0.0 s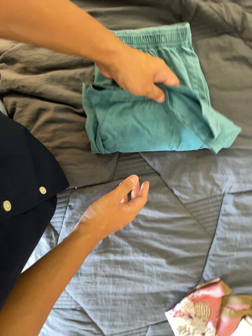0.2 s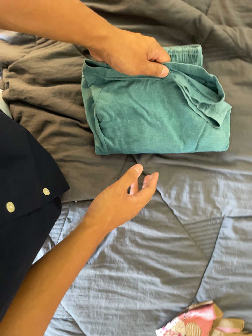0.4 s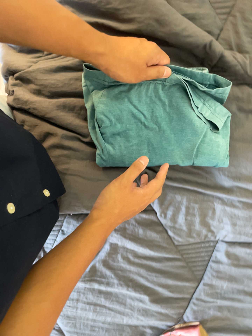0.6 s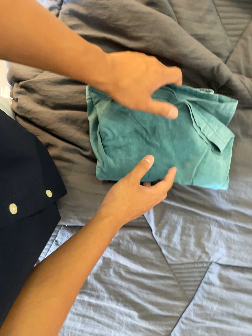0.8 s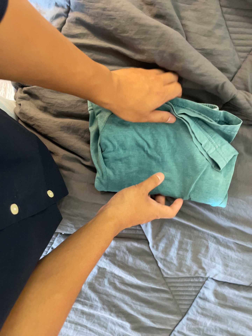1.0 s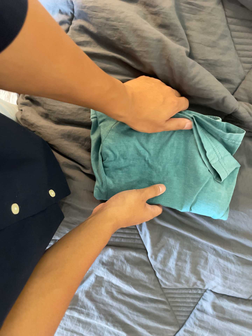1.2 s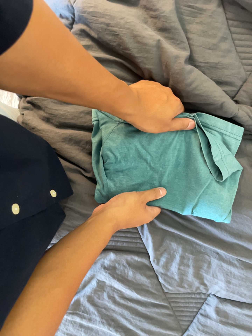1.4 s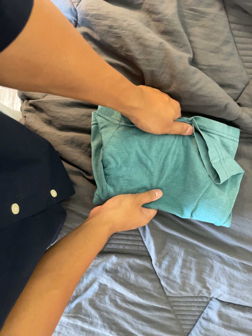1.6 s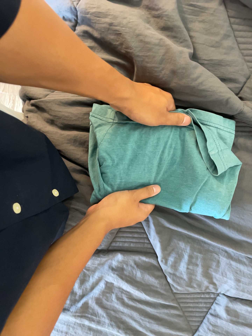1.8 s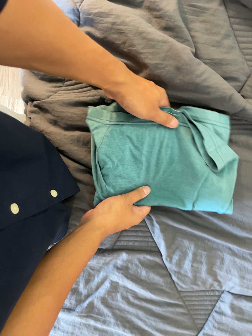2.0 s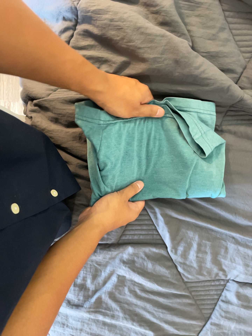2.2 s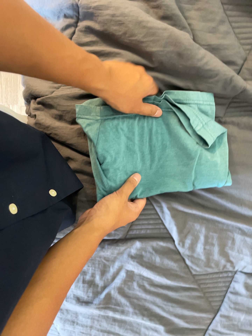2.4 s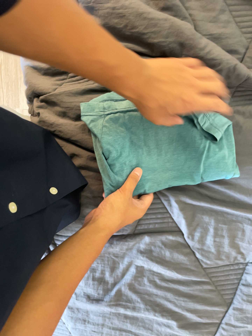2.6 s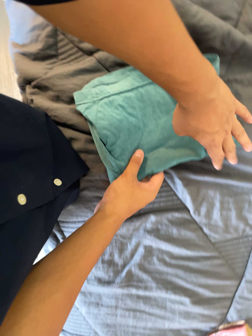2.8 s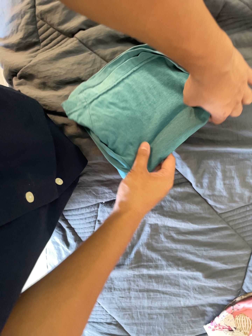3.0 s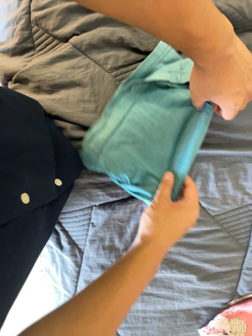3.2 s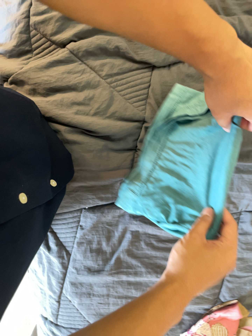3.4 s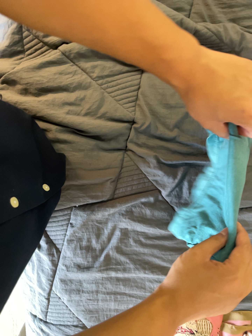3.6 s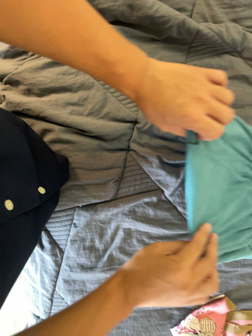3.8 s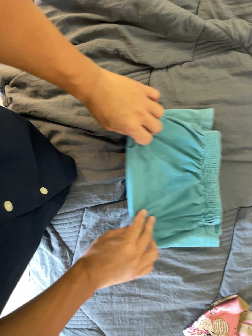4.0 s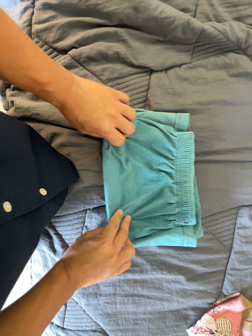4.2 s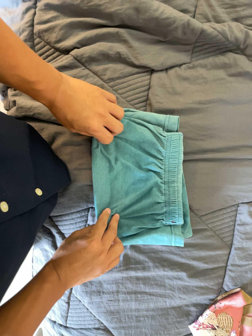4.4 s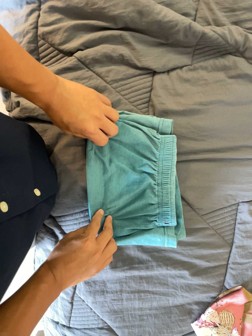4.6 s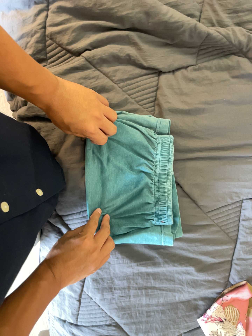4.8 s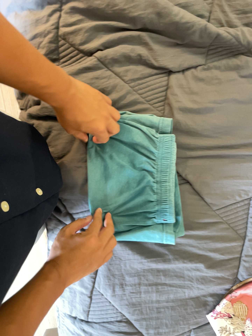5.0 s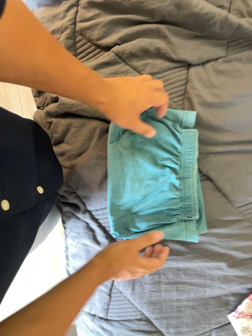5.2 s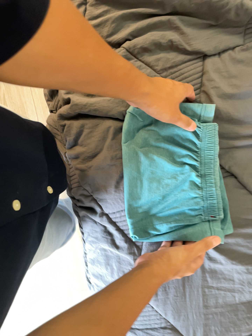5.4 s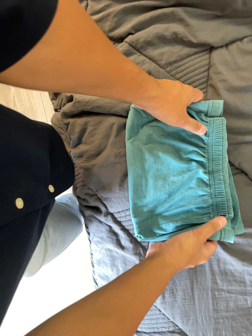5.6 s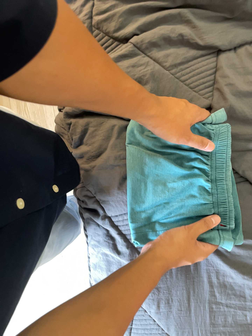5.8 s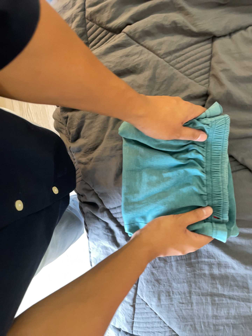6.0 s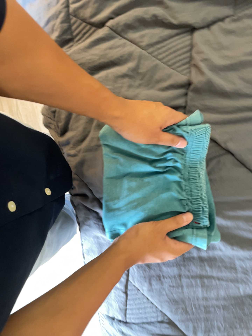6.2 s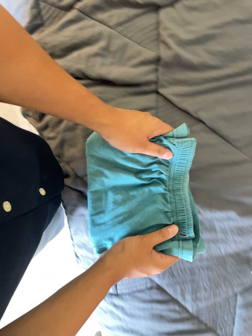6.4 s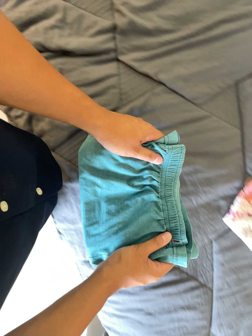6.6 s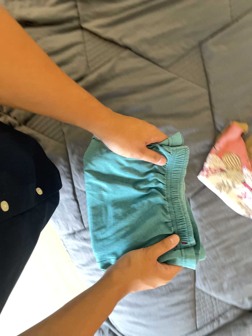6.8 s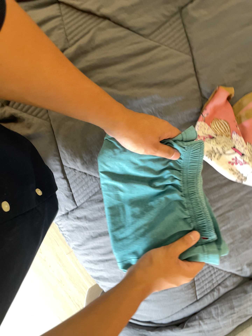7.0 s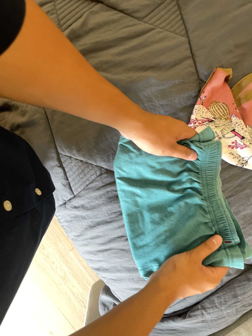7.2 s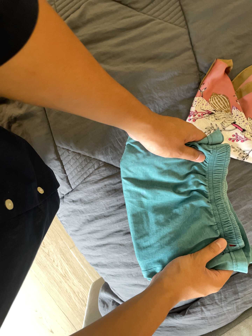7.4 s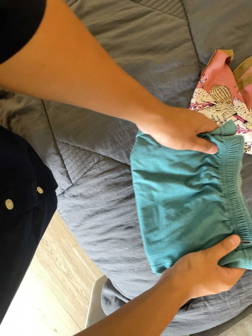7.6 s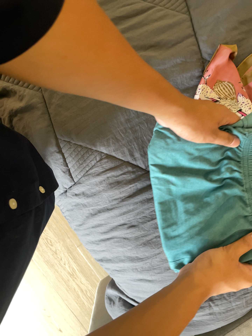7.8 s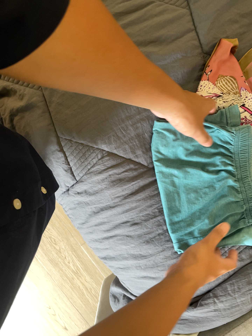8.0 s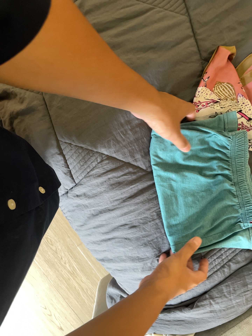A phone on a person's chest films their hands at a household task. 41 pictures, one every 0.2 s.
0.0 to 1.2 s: The camera travels toward the top of its view, about 16 cm, so close, fixed things drift downward. It rolls about its line of sight by about 15 degrees, and the scene rotates clockwise.
1.2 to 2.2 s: The camera shifts only a little, or ends up much as it began.
2.2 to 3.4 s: The camera travels toward the bottom of its view, about 9 cm, so close, fixed things drift upward. It rolls about its line of sight by about 10 degrees, and the scene rotates counterclockwise.
3.4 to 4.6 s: The camera travels to its left, about 9 cm, so close, fixed things drift to the right.
4.6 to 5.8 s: The camera pans to its left by about 15 degrees. It travels forward and toward the bottom of its view, about 8 cm, so what stands in front looms larger.
5.8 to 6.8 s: The camera pans to its right by about 10 degrees. It travels toward the bottom of its view, about 28 cm, so close, fixed things drift upward. It rolls about its line of sight by about 20 degrees, and the scene rotates counterclockwise.
6.8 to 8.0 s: The camera travels toward the bottom of its view, about 7 cm, so close, fixed things drift upward.
The film runs forward here.
